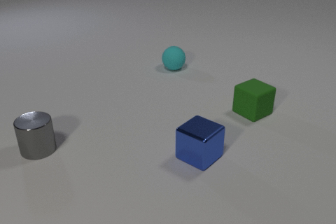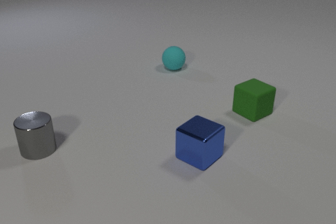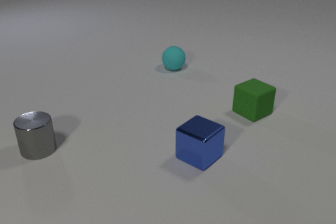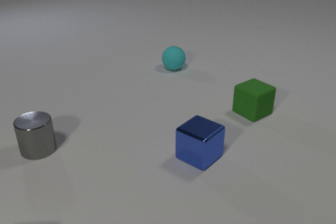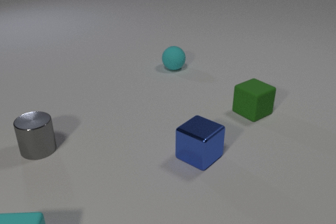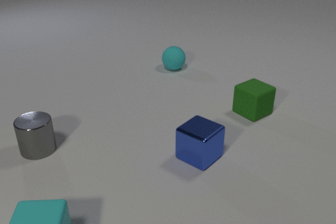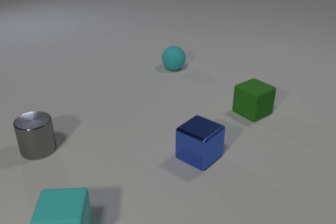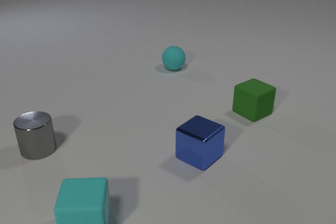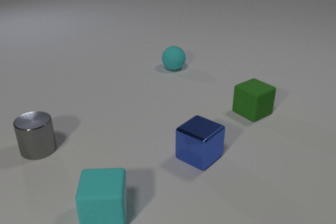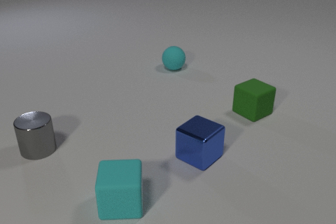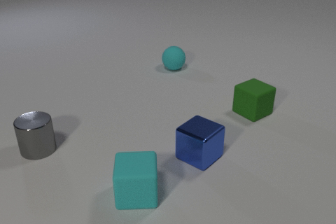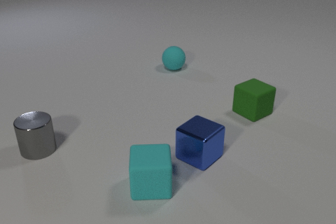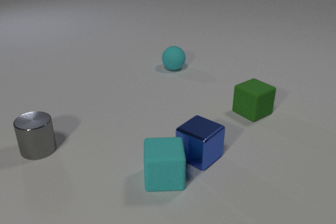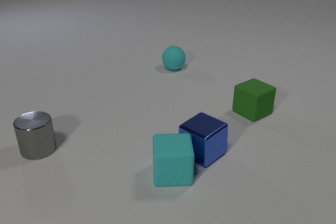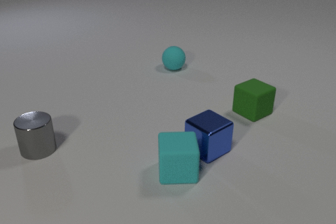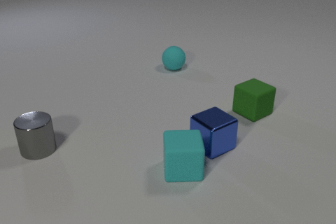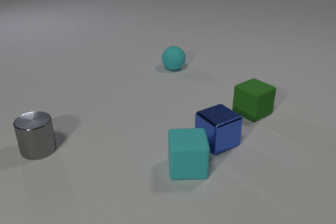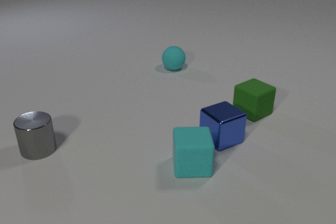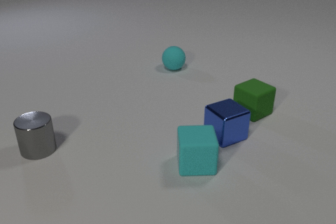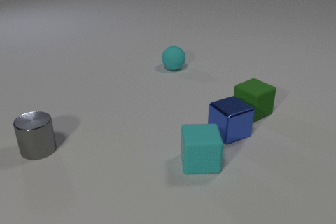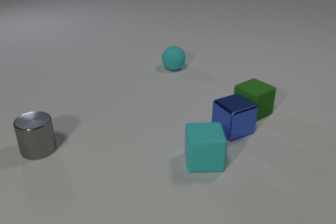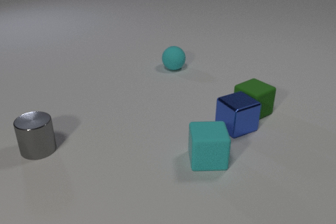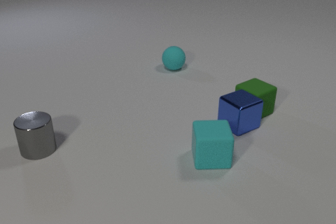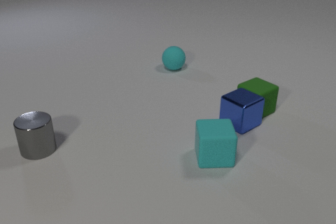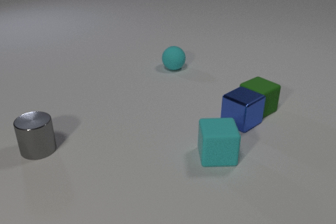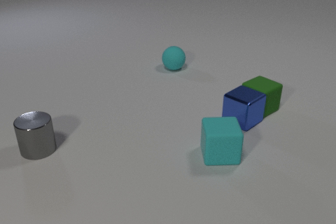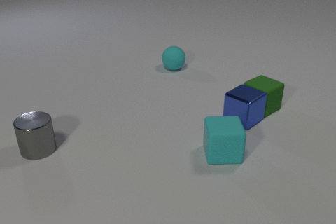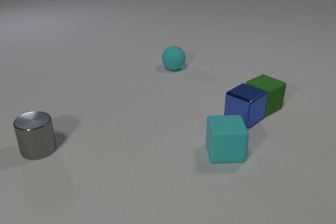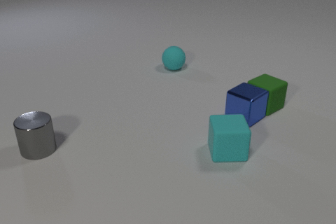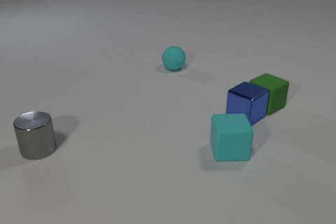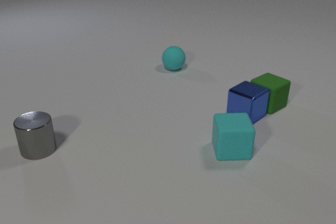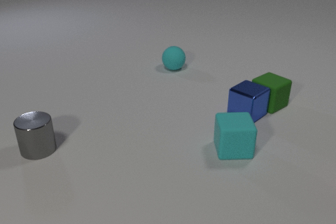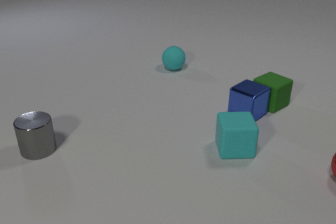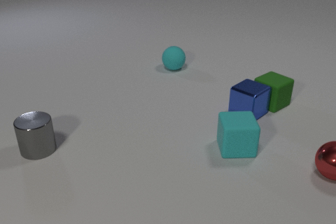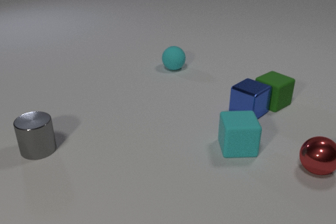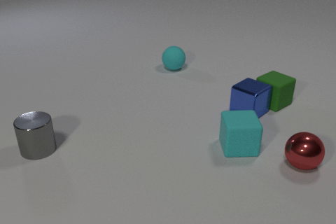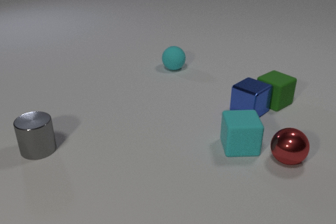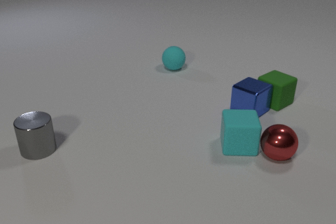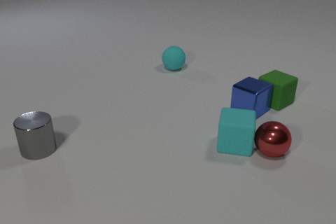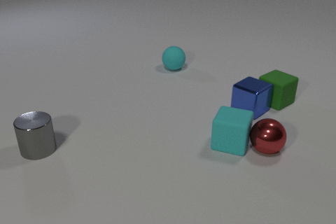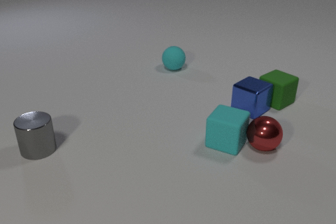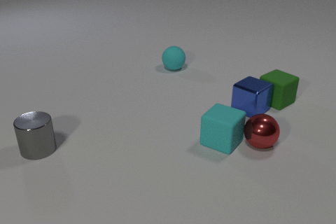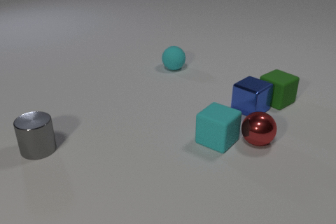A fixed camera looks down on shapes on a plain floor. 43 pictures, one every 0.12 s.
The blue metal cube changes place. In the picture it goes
away from the camera.
0.00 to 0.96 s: The cyan rubber cube comes in at the bottom edge, slides to the right and away from the camera.
0.96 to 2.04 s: The cyan rubber cube slides to the right and away from the camera. The blue metal cube slides away from the camera and to the right. The cyan rubber cube and the blue metal cube collide.
2.04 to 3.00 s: The cyan rubber cube slides to the right and away from the camera. The blue metal cube slides away from the camera and to the right. The green rubber cube slides away from the camera and to the right. The blue metal cube and the green rubber cube collide.
3.00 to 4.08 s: The cyan rubber cube slides to the right and away from the camera. The blue metal cube slides away from the camera. The red metal sphere comes in at the right edge, rolls to the left. The green rubber cube slides away from the camera and to the right.
4.08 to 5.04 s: The cyan rubber cube slides to the left and away from the camera, spins so that its near face slides to the left, clockwise seen from above. The red metal sphere rolls to the left and away from the camera. The cyan rubber cube and the red metal sphere collide.
How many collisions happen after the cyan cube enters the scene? 3.
What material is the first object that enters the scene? rubber.
What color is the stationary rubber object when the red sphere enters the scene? cyan.
